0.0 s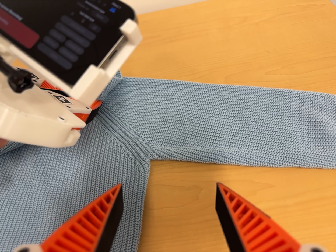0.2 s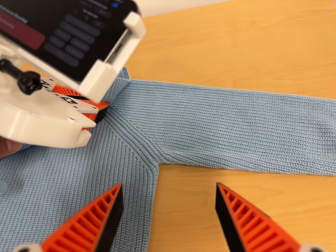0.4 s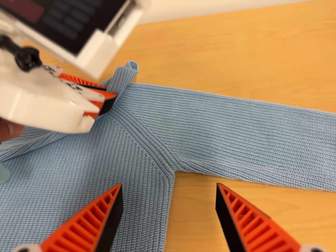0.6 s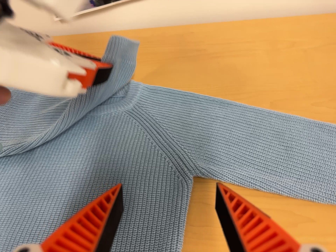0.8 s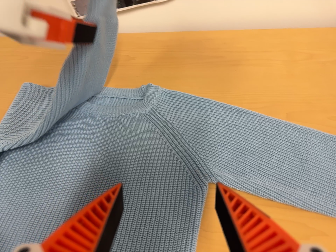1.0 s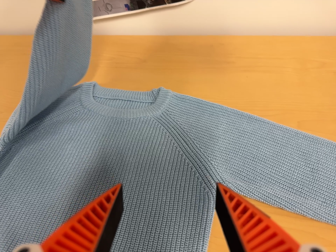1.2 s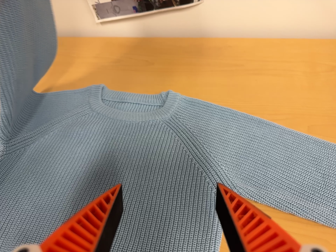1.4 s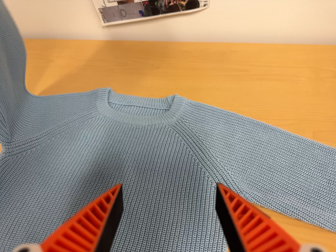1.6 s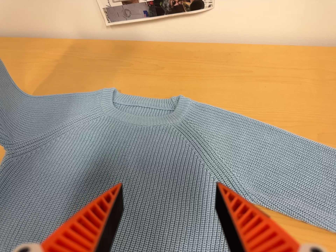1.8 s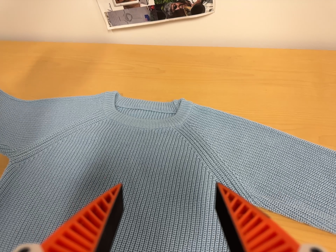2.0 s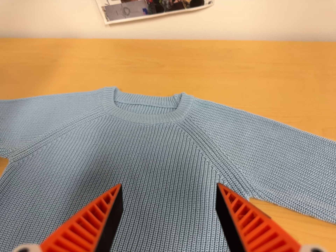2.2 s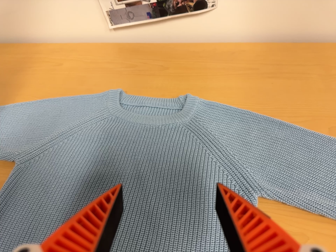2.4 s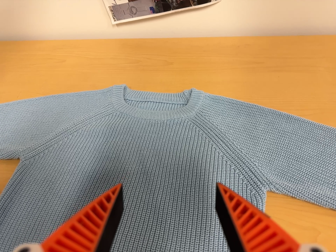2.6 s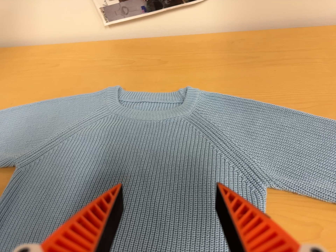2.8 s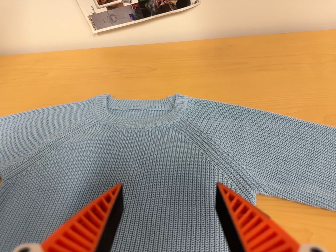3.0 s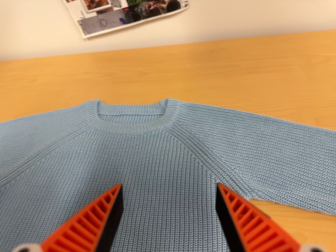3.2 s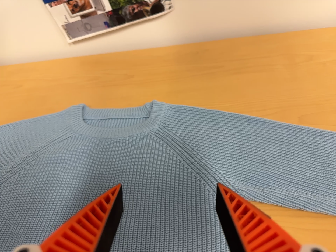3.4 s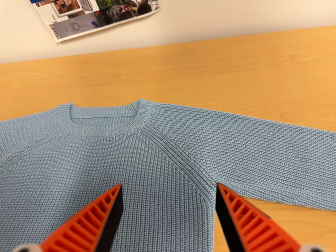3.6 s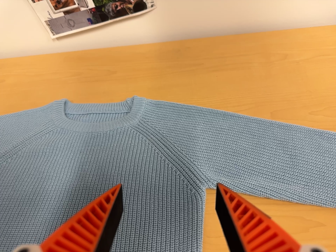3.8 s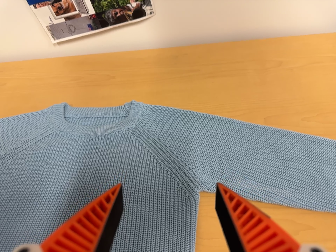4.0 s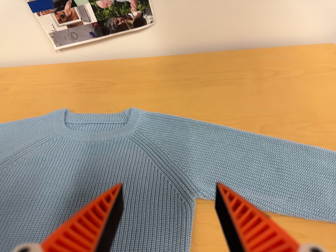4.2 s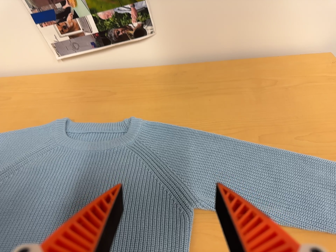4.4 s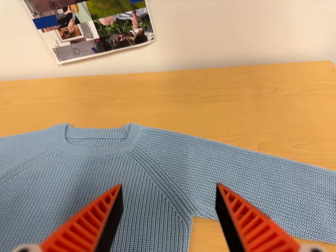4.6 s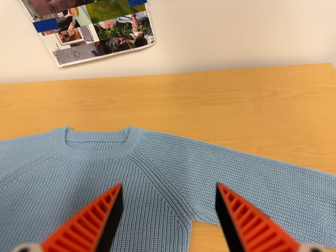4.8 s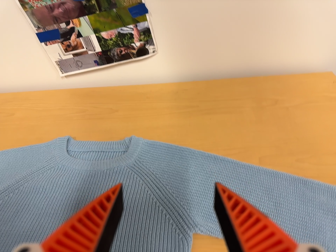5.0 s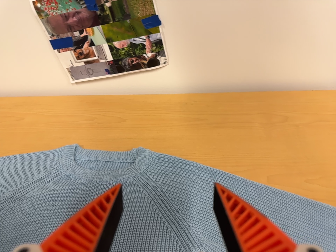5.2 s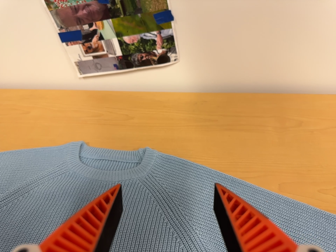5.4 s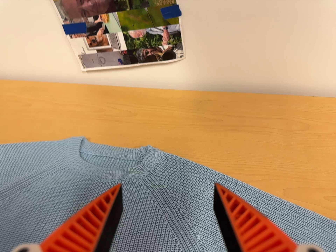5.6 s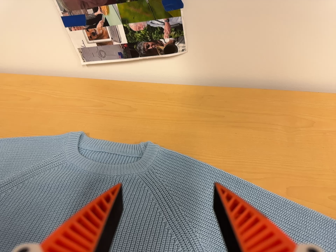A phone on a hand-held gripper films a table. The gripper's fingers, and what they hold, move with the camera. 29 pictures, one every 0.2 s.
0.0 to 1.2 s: The camera travels to its left and toward the top of its view, about 10 cm, so close, fixed things drift to the right. It rolls about its line of sight by about 15 degrees, and the scene rotates clockwise.
1.2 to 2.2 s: The camera travels to its left, about 4 cm, so close, fixed things drift to the right.
2.2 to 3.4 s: The camera travels to its right, about 5 cm, so close, fixed things drift to the left. It rolls about its line of sight by about 10 degrees, and the scene rotates counterclockwise.
3.4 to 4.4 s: The camera shifts only a little, or ends up much as it began.
4.4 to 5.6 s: The camera travels toward the top of its view and forward, about 7 cm, so close, fixed things drift downward.
The film runs backward here.
